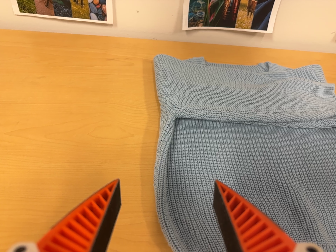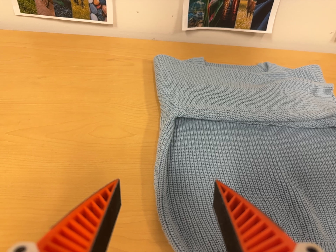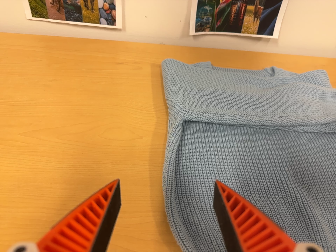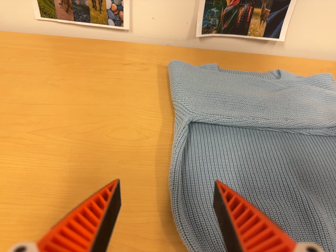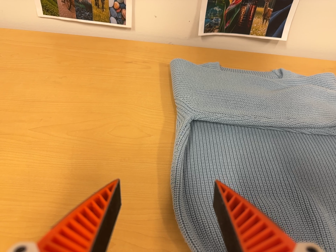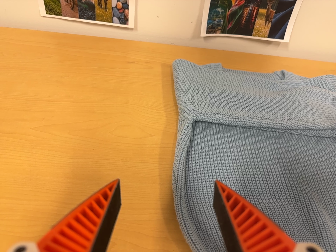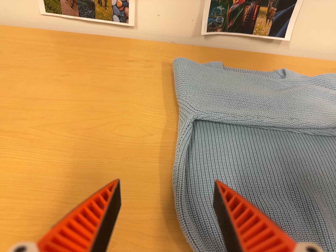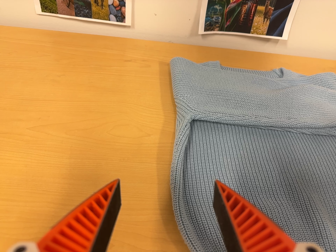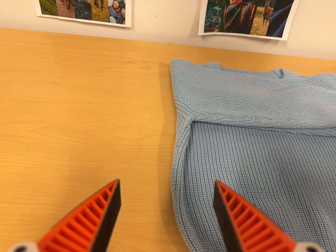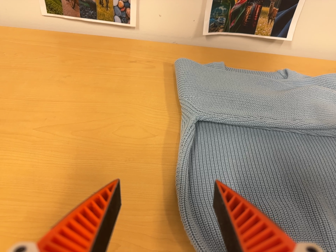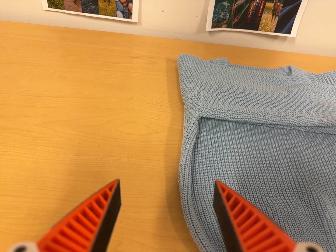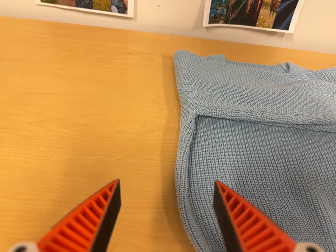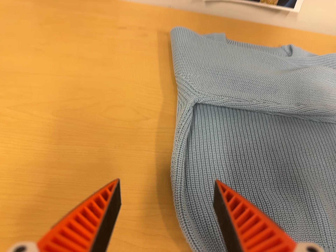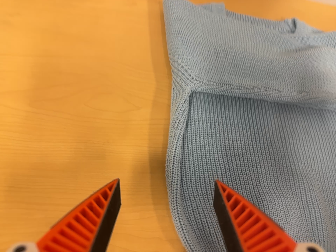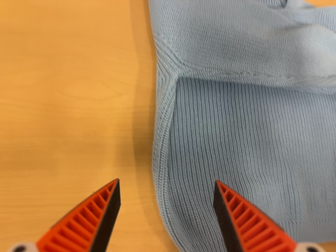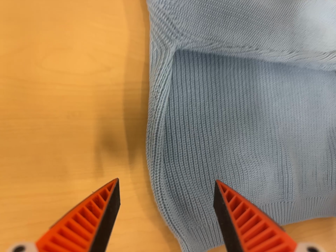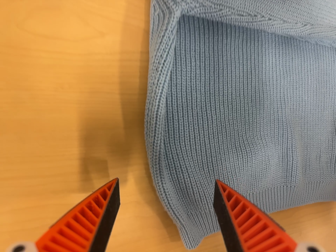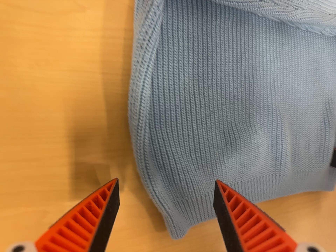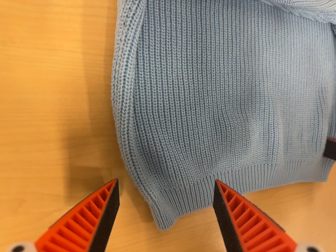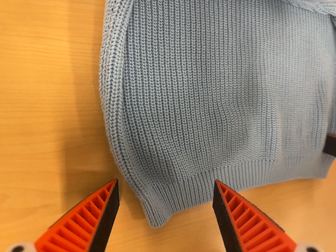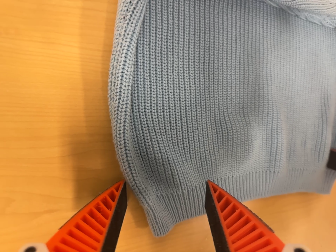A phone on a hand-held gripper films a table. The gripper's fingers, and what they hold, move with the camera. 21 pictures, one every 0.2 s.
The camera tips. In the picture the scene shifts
upward.
0.0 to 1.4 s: The camera shifts only a little, or ends up much as it began.
1.4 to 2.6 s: The camera travels toward the top of its view and forward, about 10 cm. Its aim tips toward the bottom of its view by about 15 degrees.
2.6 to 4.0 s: The scene slides to the left, as the camera pans about 15 degrees to its right. It travels forward, about 12 cm, so what stands in front looms larger. Its aim tips toward the bottom of its view by about 25 degrees, and the scene shifts upward.
The film runs forward here.
